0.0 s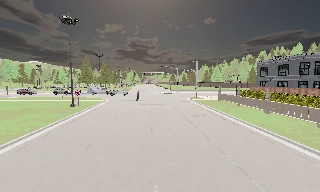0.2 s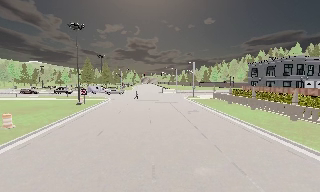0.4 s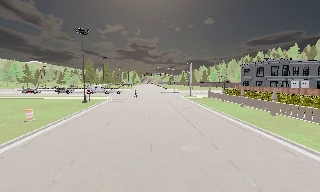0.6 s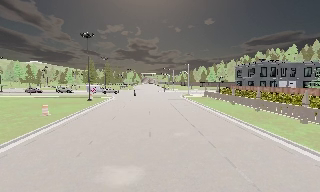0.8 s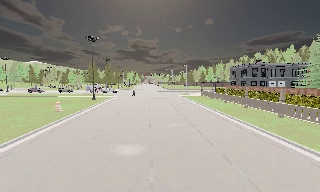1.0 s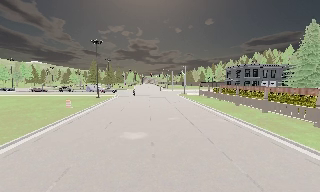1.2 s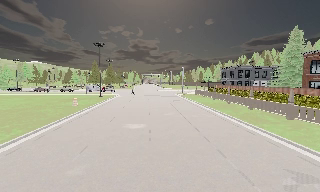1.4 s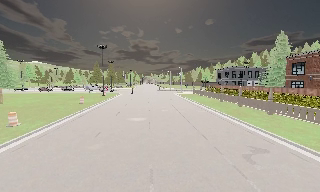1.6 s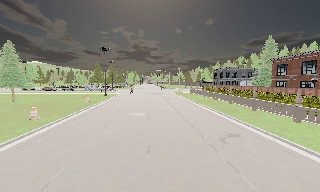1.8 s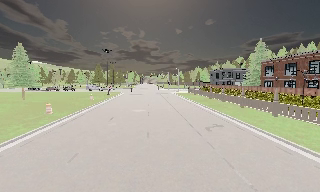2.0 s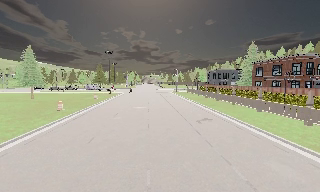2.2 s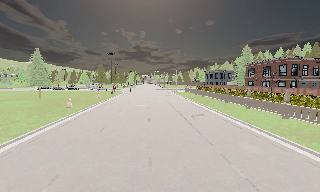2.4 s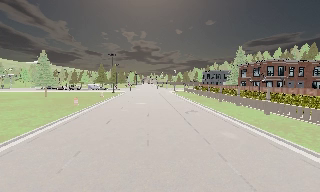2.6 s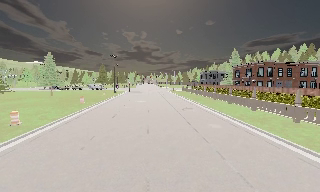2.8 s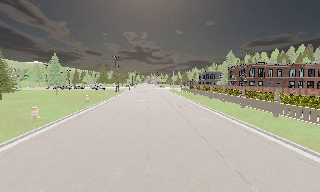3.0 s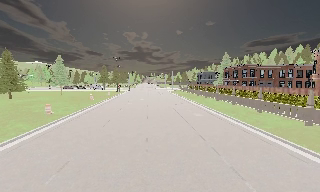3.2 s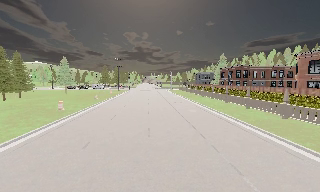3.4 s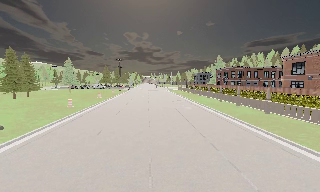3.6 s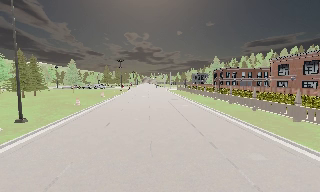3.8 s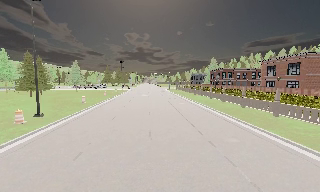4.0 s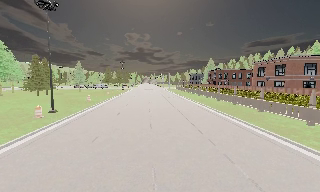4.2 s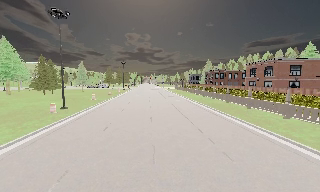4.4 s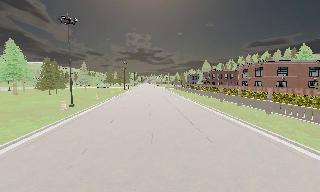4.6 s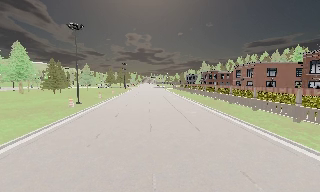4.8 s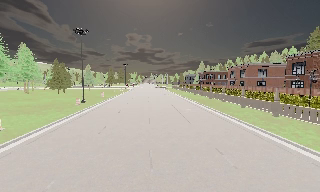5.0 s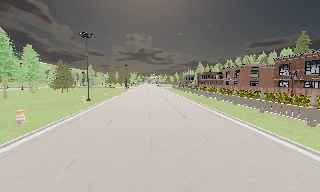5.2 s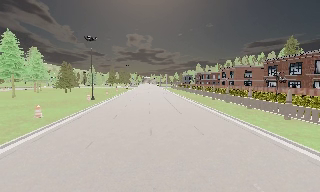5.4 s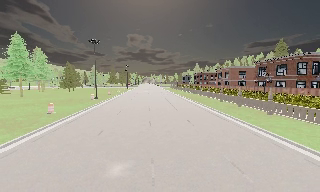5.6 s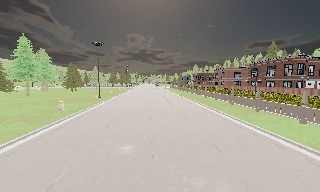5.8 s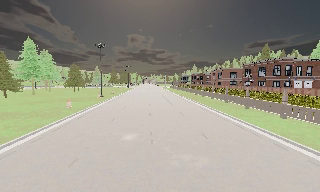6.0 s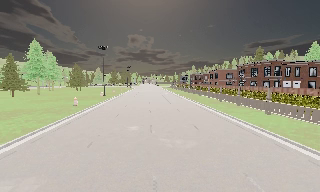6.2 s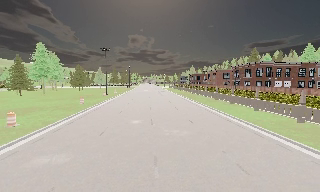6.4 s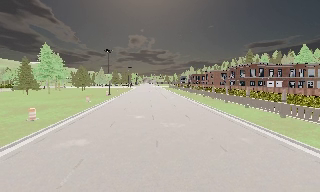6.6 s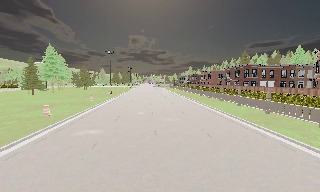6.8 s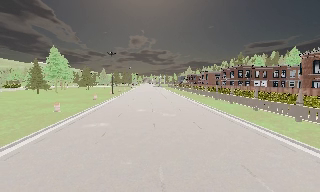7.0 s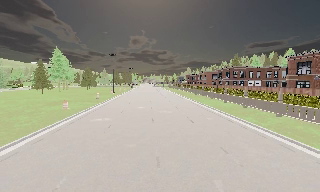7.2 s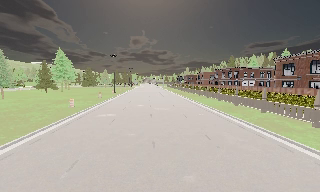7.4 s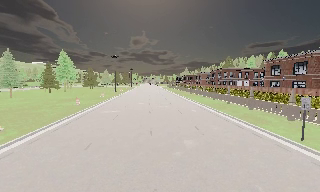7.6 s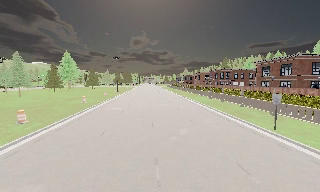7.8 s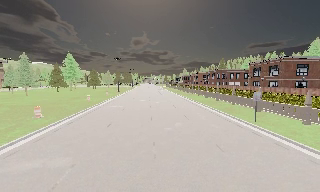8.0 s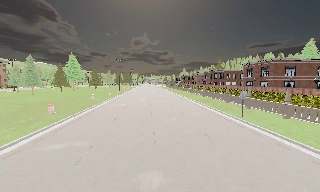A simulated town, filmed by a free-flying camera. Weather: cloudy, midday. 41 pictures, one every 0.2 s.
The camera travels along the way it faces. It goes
backward.
0.0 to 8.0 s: The camera travels backward, about 85 m, so what stands in front gets smaller.
The film runs backward here.
